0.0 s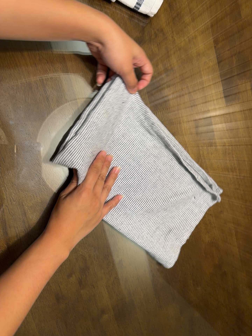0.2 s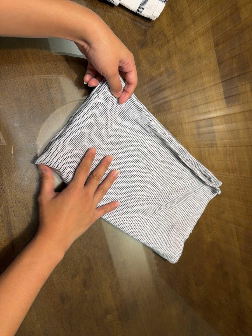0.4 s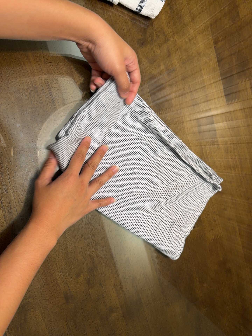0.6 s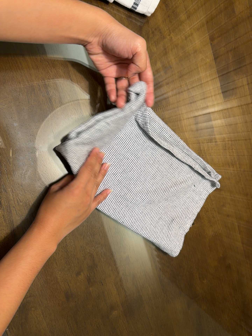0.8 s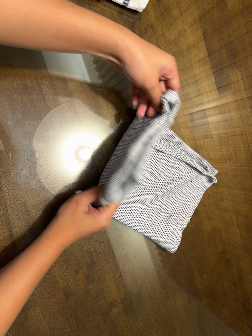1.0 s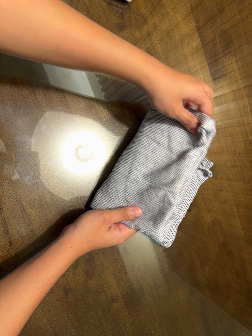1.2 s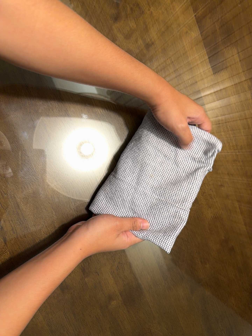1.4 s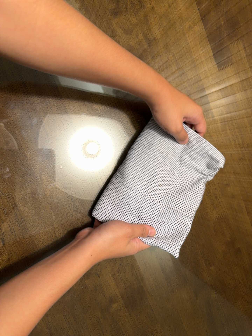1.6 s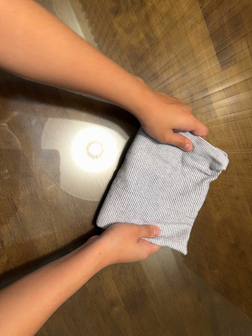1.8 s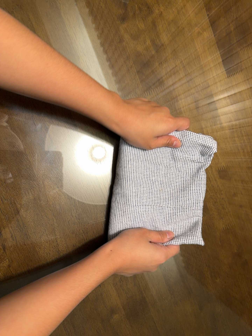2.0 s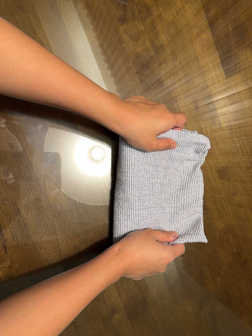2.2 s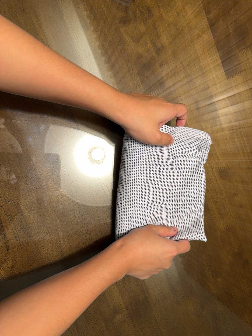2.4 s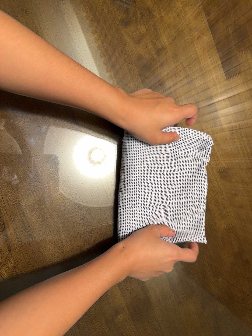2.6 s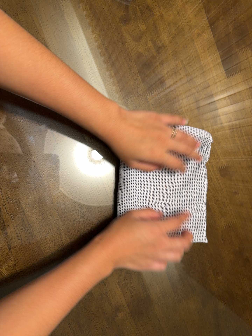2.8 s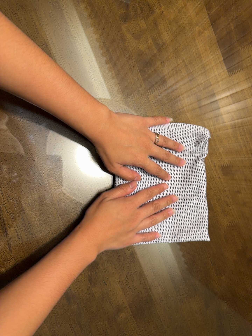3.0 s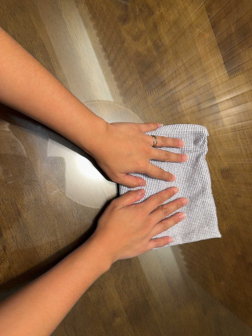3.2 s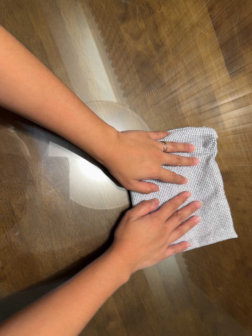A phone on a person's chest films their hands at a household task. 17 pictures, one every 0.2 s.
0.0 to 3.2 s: The camera travels to its right, about 7 cm.
The film runs forward here.
